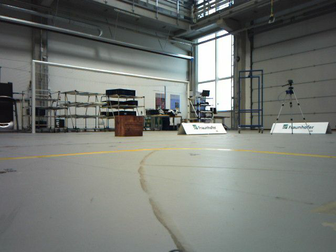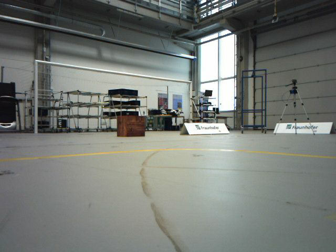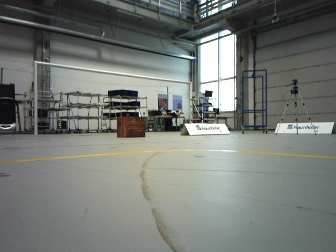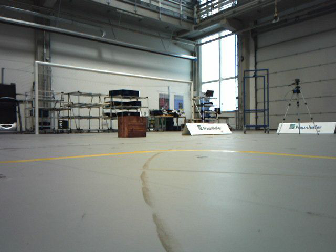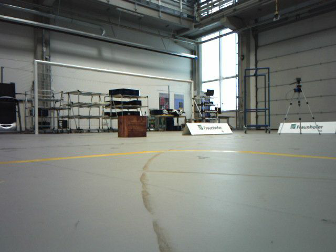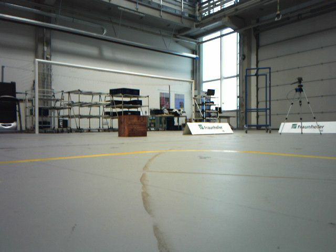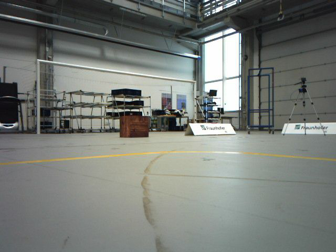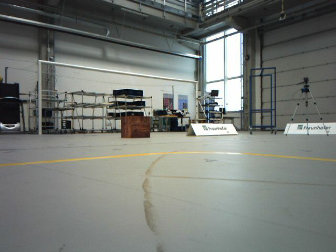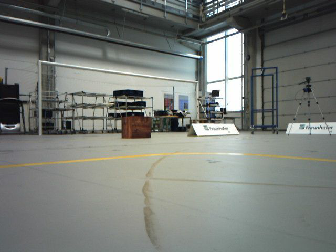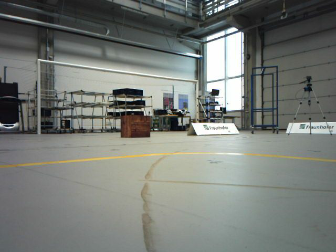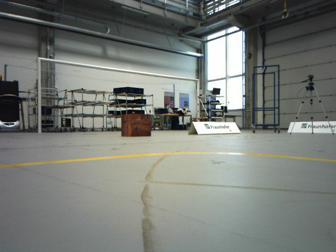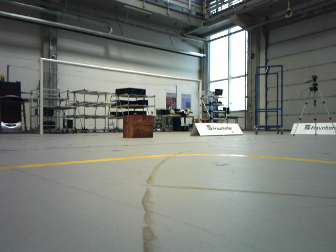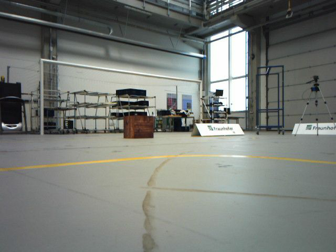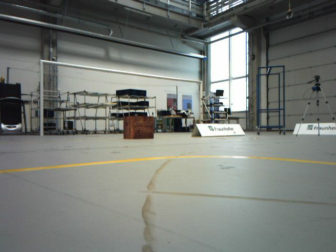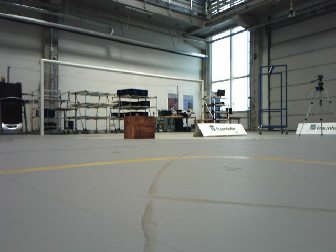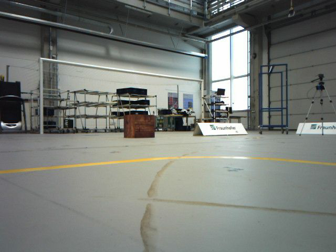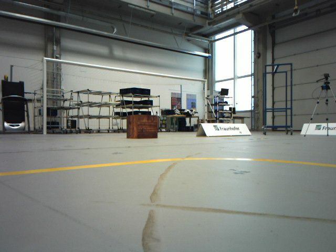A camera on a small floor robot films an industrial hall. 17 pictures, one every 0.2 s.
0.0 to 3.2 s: The camera travels forward, about 0.7 m, so what stands in front looms larger.
The film runs forward here.
